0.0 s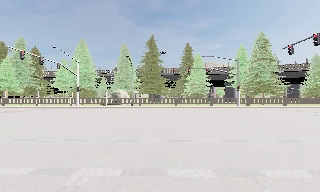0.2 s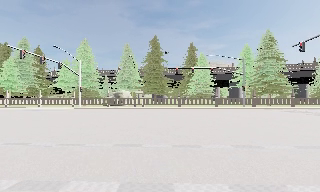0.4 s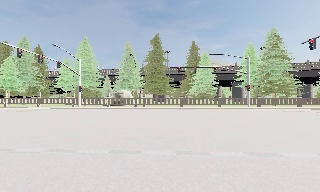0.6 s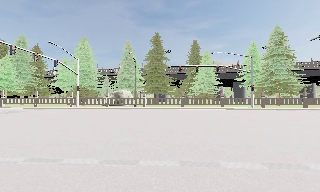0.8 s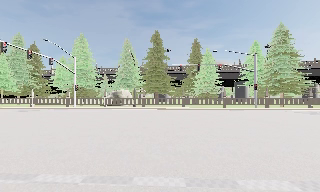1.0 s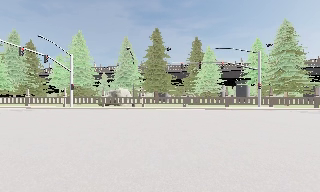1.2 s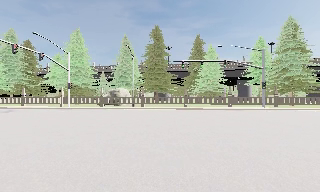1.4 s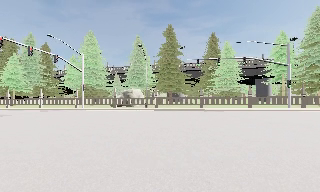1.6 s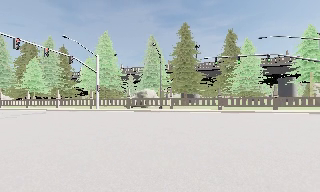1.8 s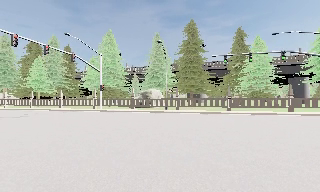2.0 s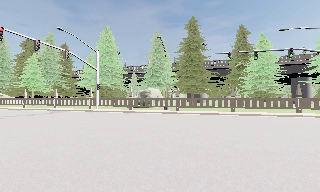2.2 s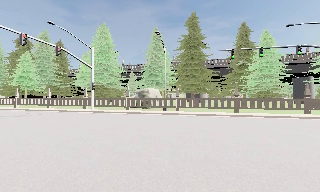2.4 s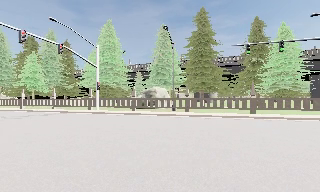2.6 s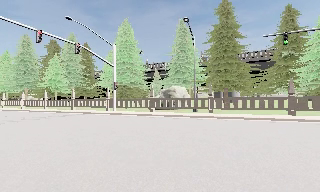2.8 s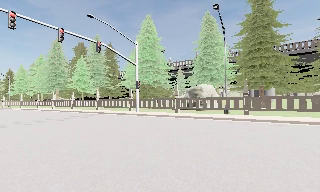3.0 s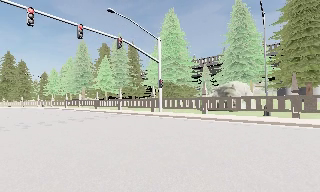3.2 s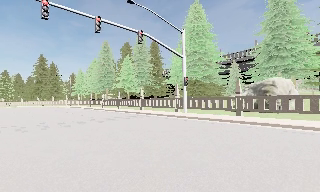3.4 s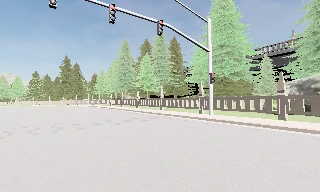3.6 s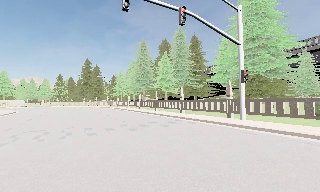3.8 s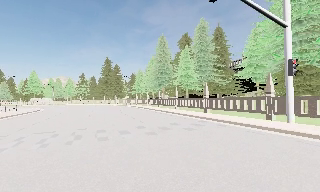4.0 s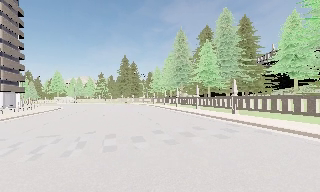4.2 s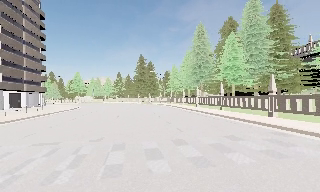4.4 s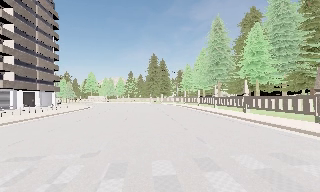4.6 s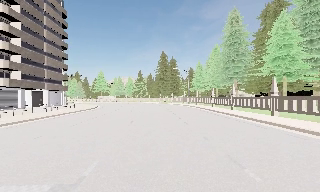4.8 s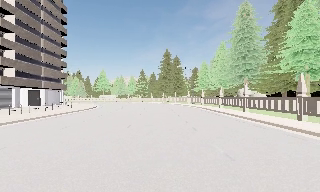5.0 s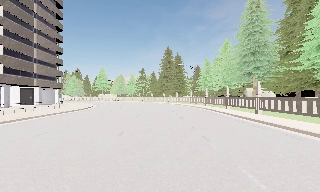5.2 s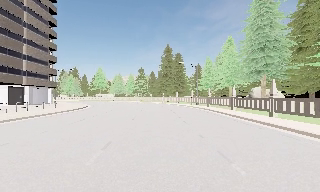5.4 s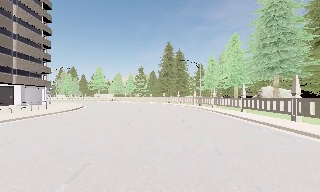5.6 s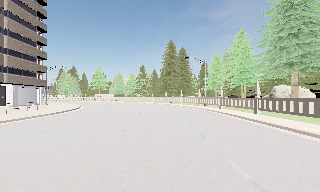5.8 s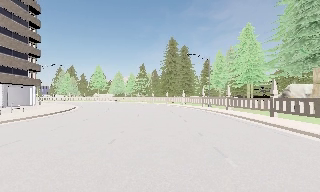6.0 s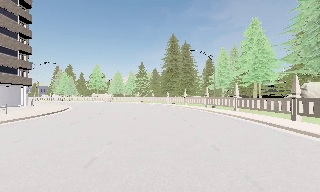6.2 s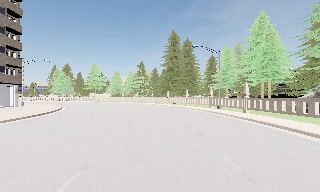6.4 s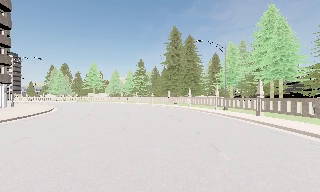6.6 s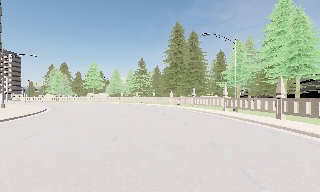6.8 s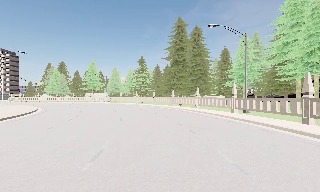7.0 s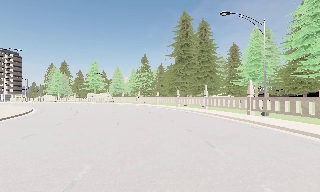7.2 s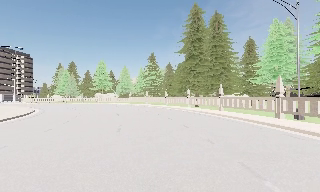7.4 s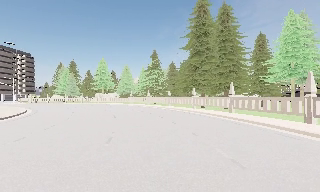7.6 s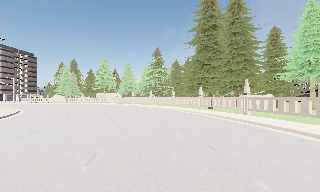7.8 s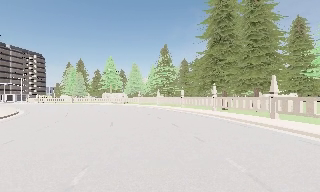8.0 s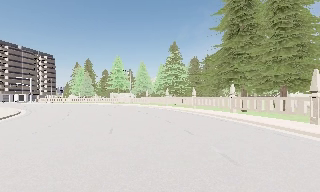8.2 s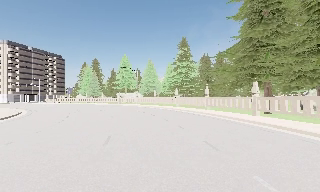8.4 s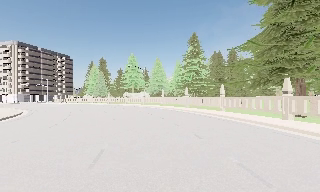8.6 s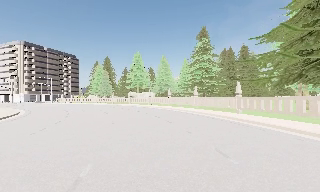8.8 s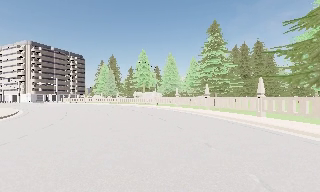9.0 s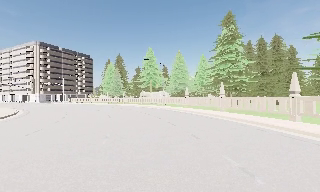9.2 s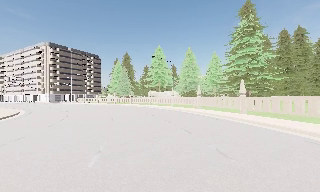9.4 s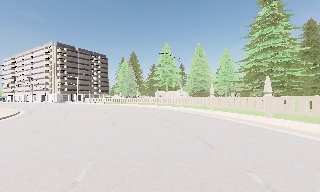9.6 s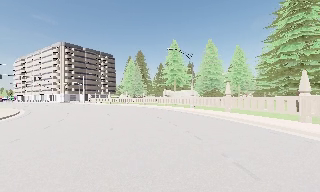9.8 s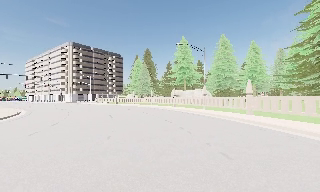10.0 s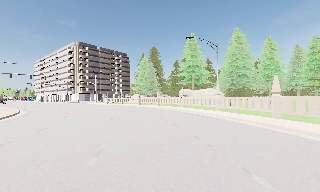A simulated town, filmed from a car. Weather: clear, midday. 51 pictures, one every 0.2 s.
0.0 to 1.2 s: The camera travels forward, about 4.5 m, so what stands in front looms larger.
1.2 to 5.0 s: The camera pans to its left, which is counterclockwise from overhead, by about 85 degrees. It travels forward, about 25 m. It gains speed.
5.0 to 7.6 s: The camera travels forward, about 25 m, so what stands in front looms larger.
7.6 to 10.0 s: The camera pans to its left, which is counterclockwise from overhead, by about 30 degrees. It travels forward, about 20 m.
The film runs forward here.
